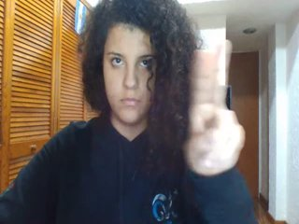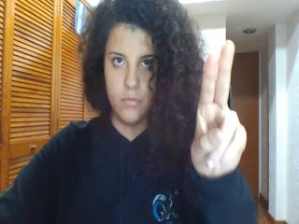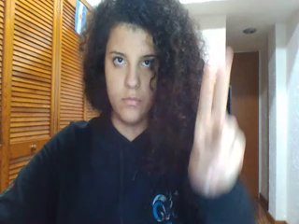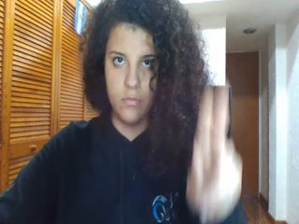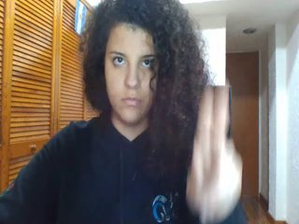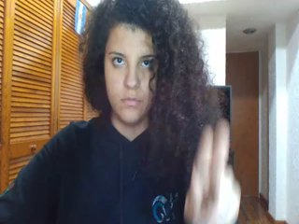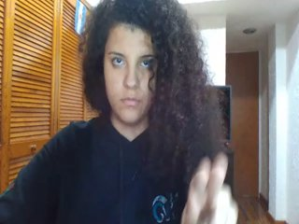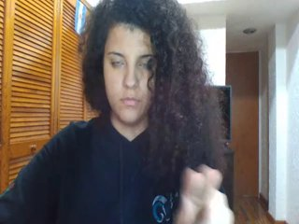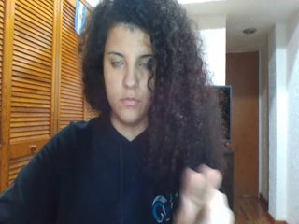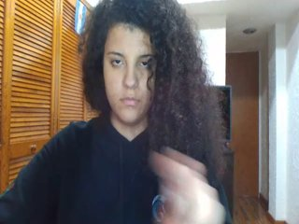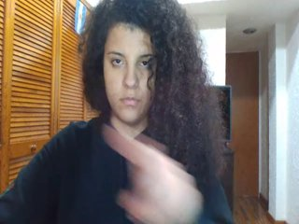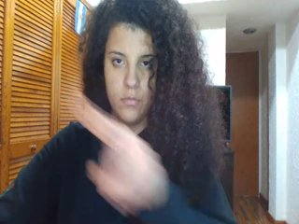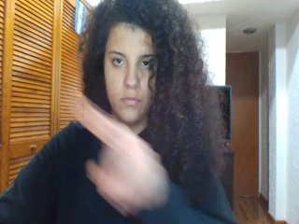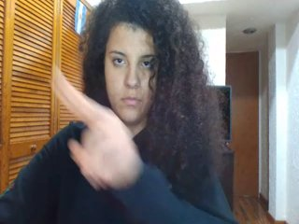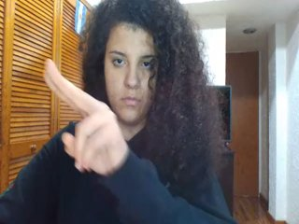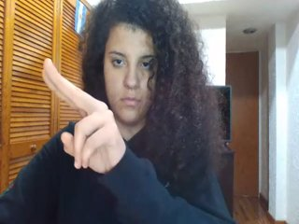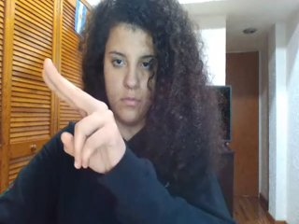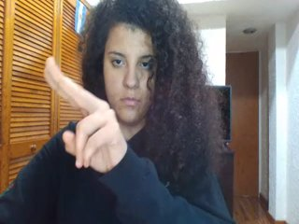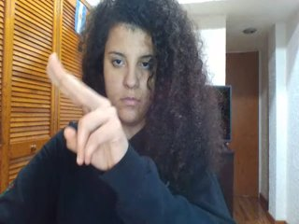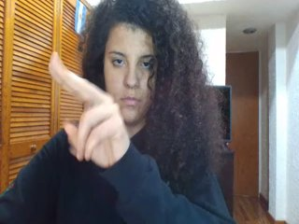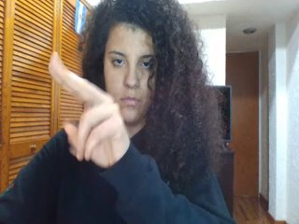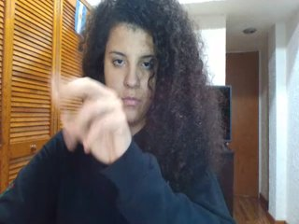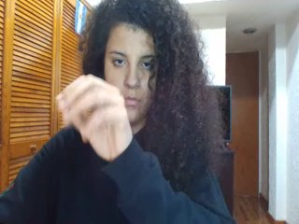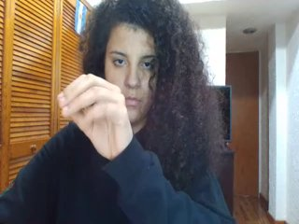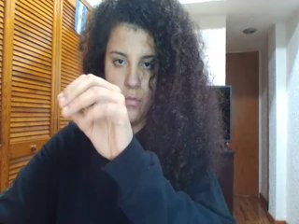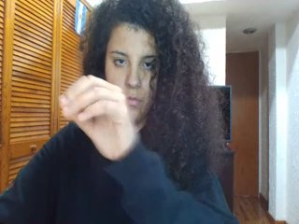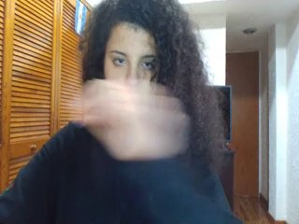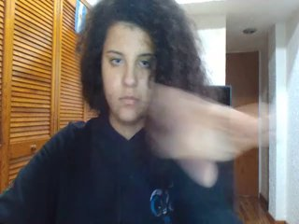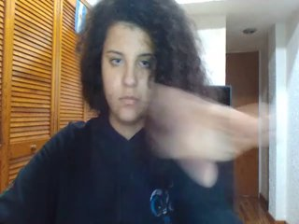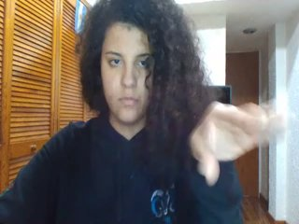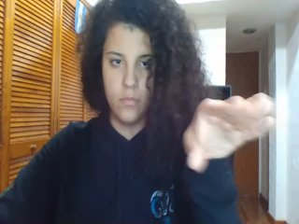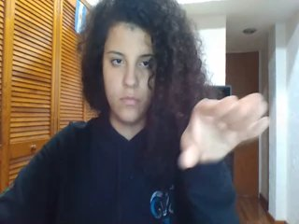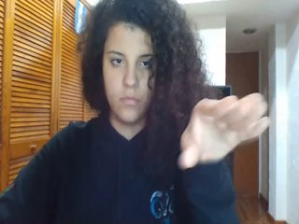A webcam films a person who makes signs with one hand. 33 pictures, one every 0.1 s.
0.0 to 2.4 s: Pointing with two fingers.
2.5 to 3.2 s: On the screen the hand sweeps to the right. The name of the sign: Throw left.
